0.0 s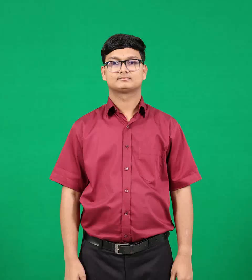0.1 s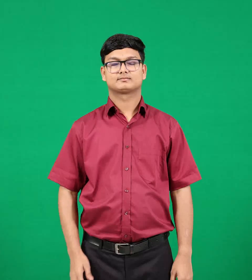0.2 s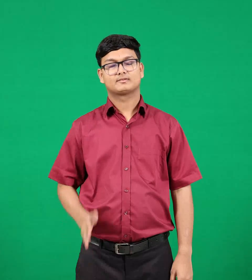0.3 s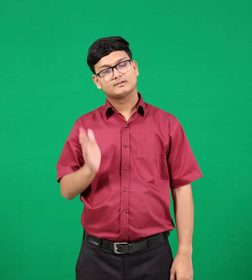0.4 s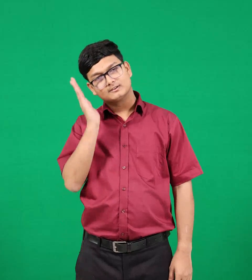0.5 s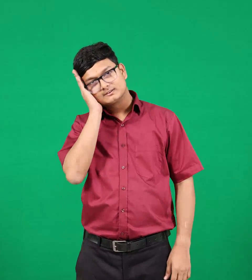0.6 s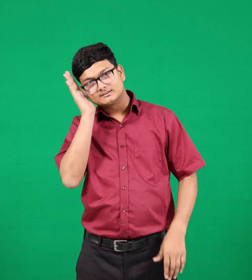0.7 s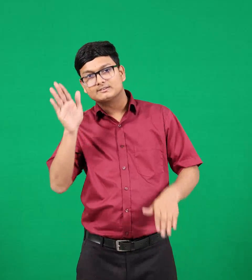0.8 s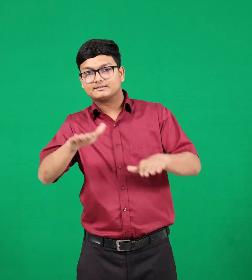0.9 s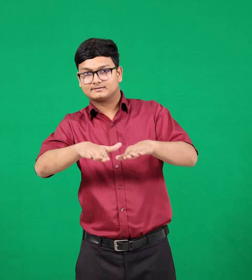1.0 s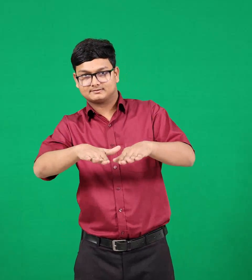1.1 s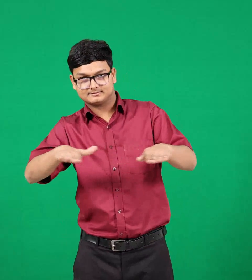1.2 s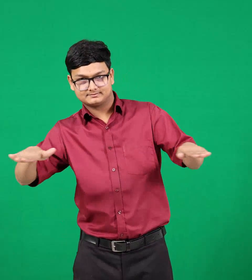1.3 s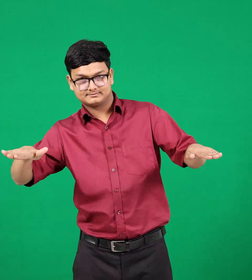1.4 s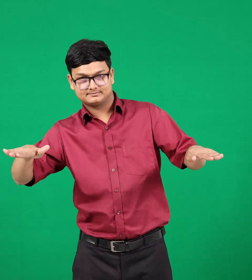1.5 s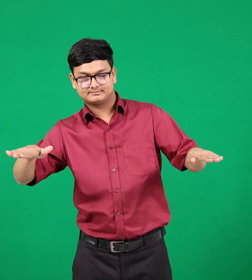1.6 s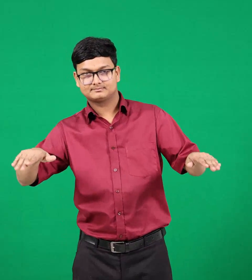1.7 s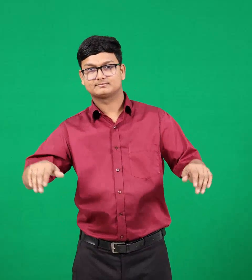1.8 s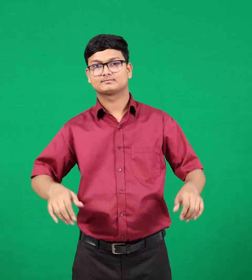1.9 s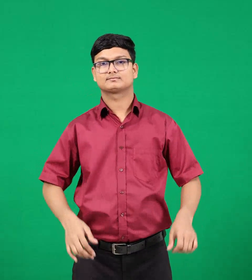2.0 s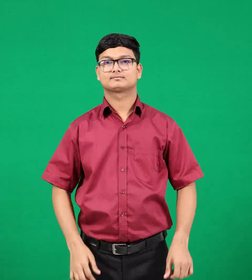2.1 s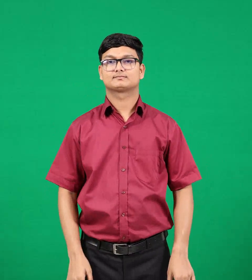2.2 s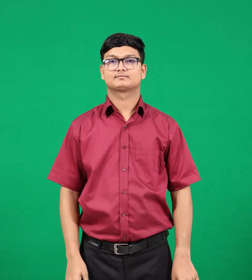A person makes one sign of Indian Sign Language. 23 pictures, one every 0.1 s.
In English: bed
